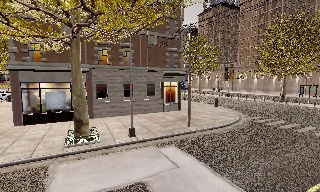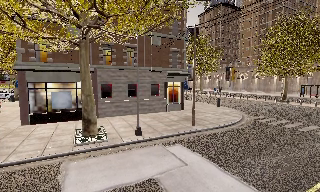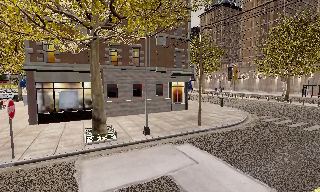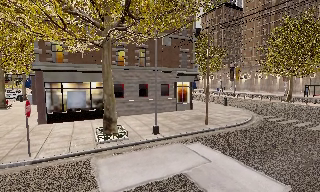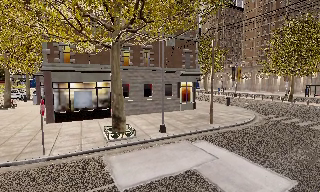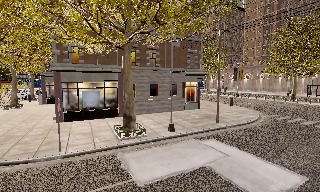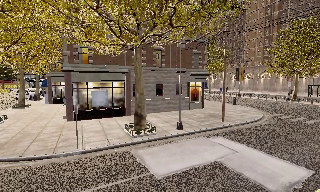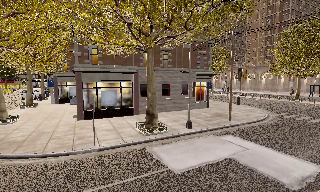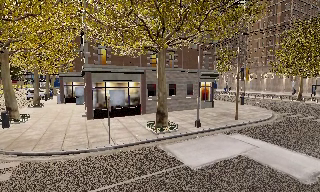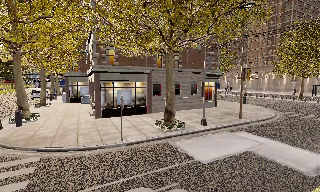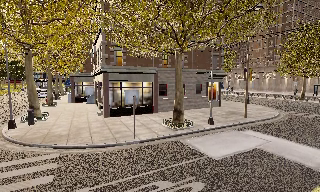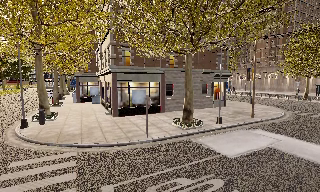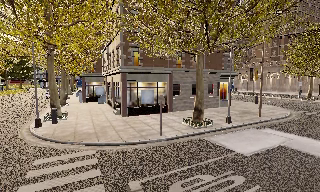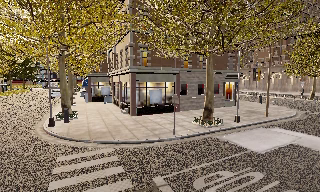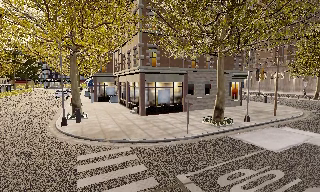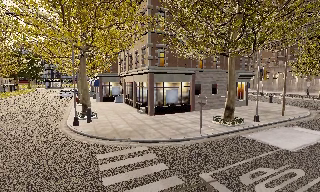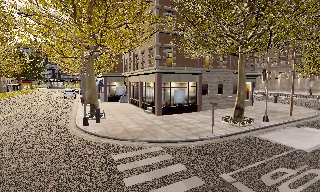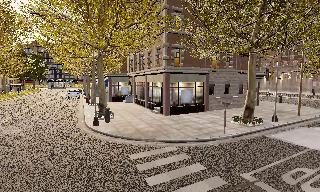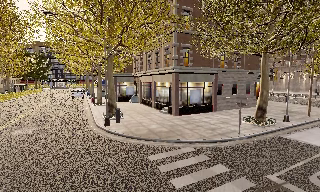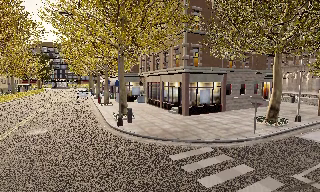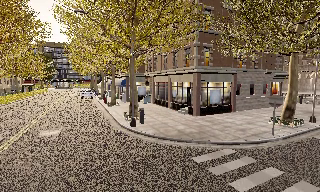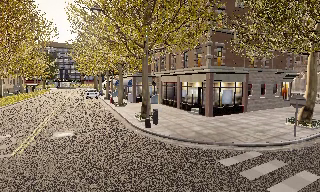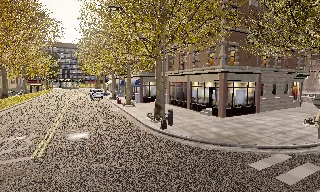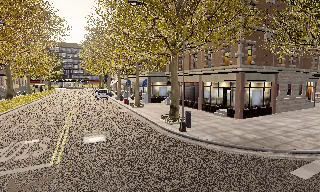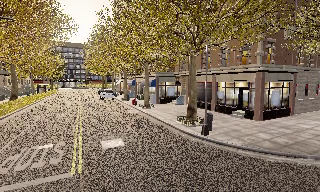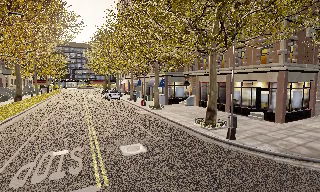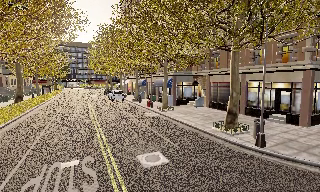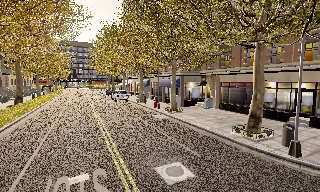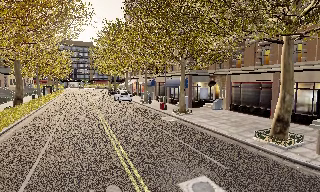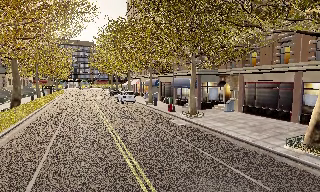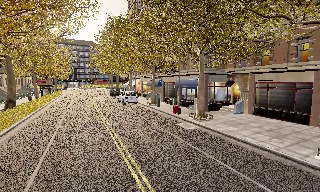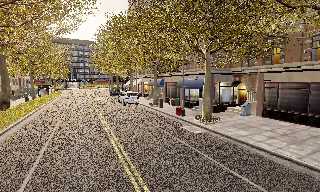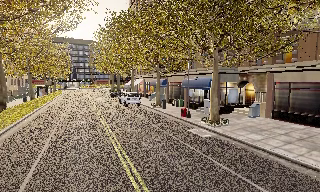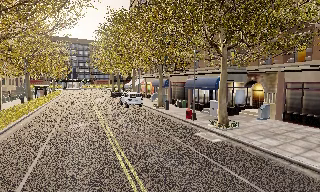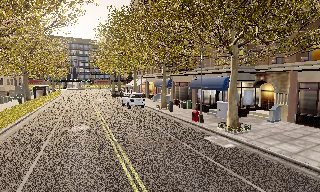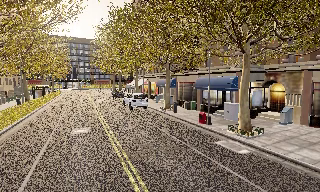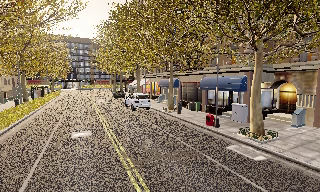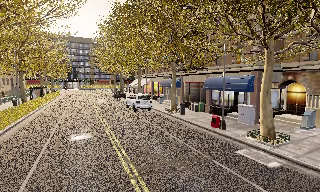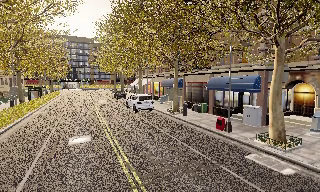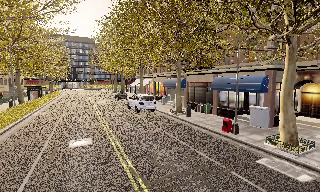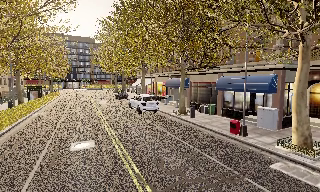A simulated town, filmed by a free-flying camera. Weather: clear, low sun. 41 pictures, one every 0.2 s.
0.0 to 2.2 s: The camera travels to its left and backward, about 7 m, so close, fixed things drift to the right.
2.2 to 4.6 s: The camera travels to its left, about 11 m, so close, fixed things drift to the right.
4.6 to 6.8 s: The camera travels forward and to its left, about 13 m, so what stands in front looms larger. It loses speed.
6.8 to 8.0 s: The camera travels forward and to its left, about 4 m, so what stands in front looms larger. It loses speed.
The film runs backward here.
